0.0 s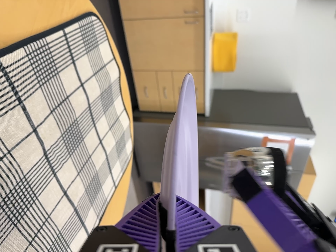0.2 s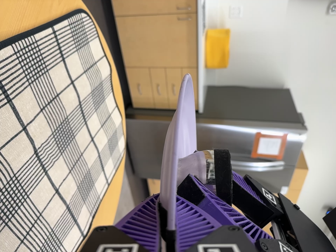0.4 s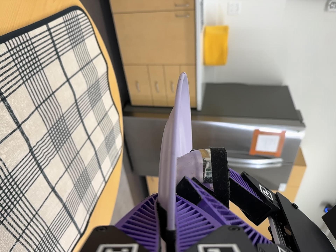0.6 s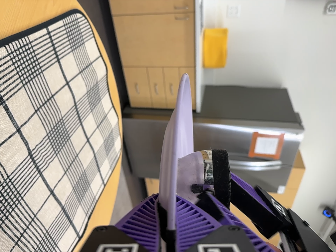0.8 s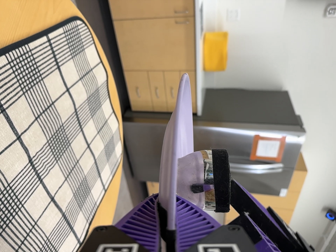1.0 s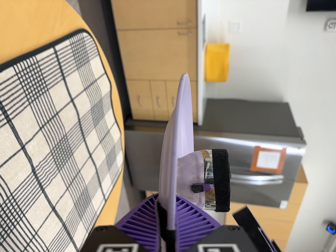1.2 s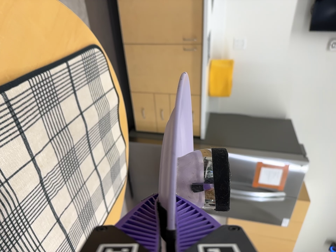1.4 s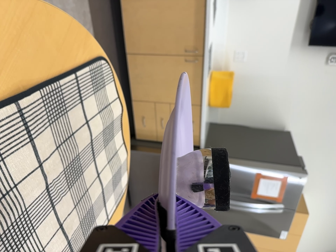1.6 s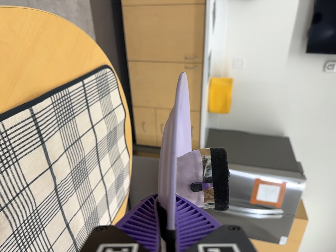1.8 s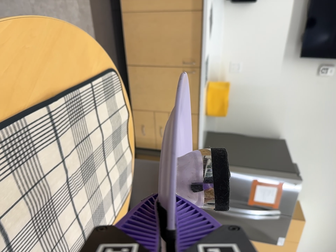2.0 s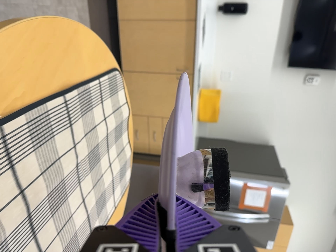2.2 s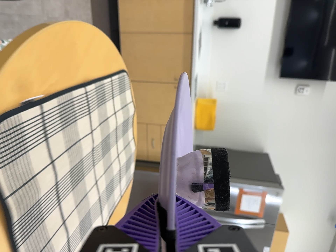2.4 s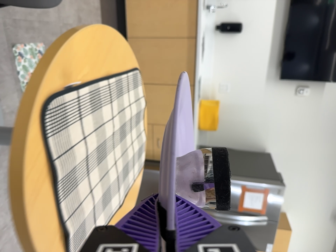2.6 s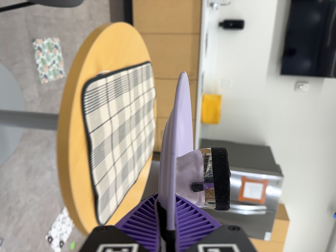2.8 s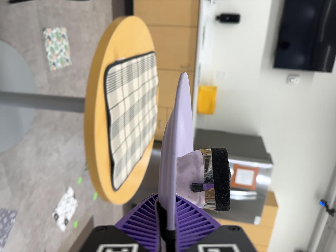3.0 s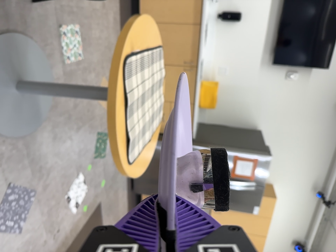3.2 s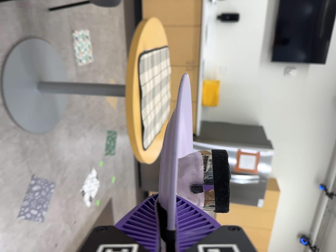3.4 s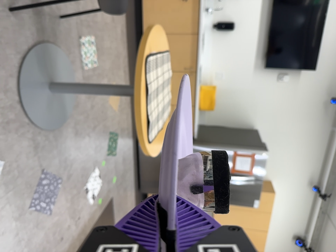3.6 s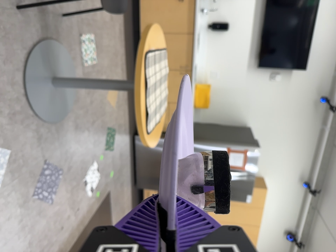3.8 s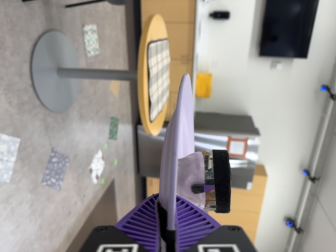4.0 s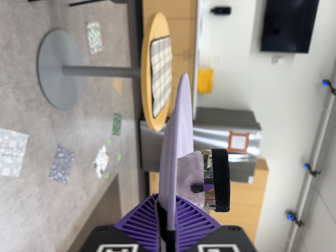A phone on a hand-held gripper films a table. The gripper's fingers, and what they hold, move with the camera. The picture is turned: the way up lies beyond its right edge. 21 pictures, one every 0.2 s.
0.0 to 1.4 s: The camera shifts only a little, or ends up much as it began.
1.4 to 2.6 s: The camera travels backward and toward the bottom of its view, about 50 cm, so what stands in front gets smaller. Its aim tips toward the top of its view by about 10 degrees.
2.6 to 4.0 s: The camera travels backward, about 80 cm, so what stands in front gets smaller.
The film runs backward here.
